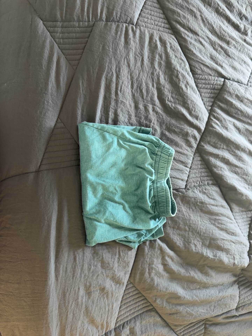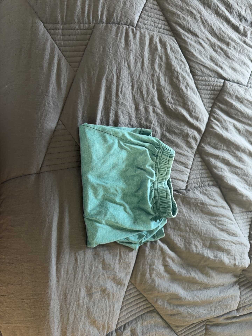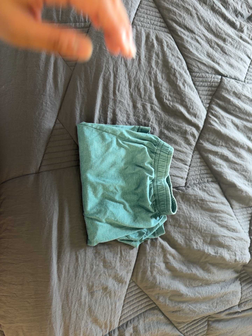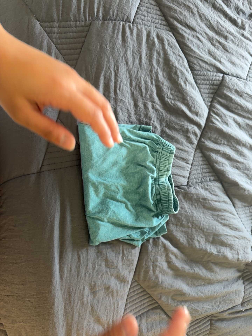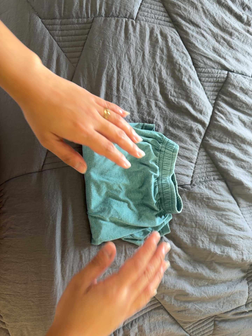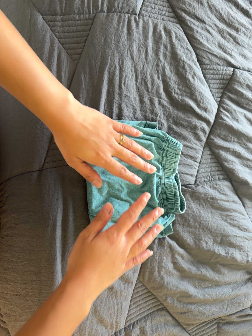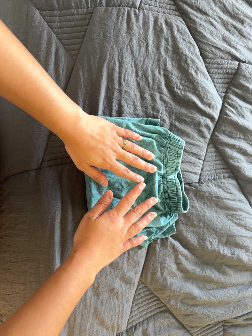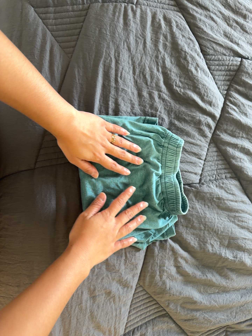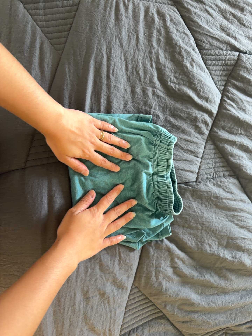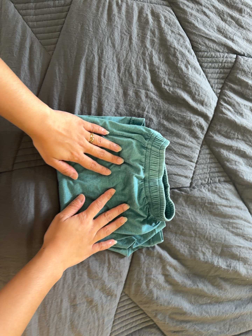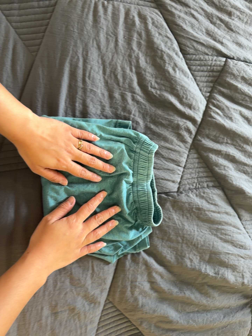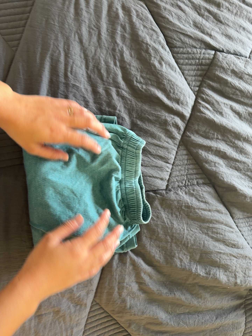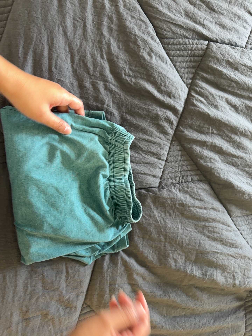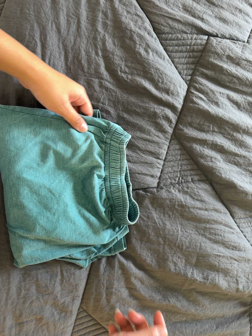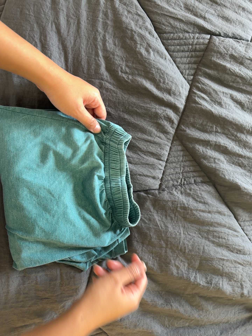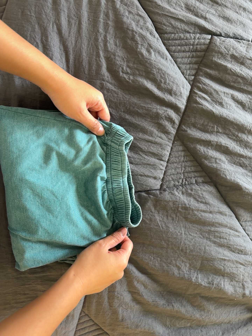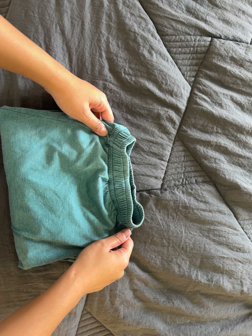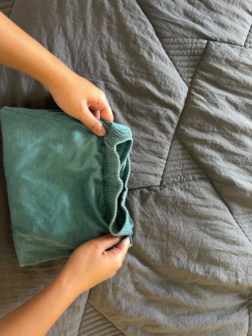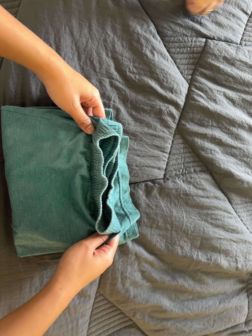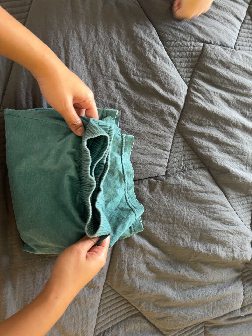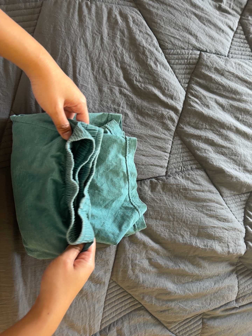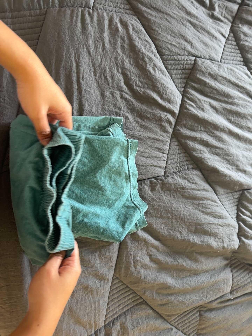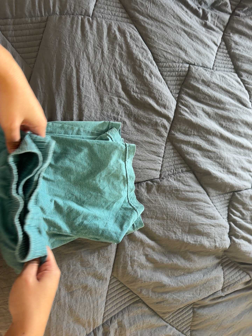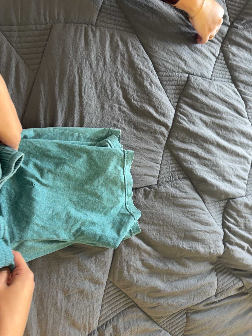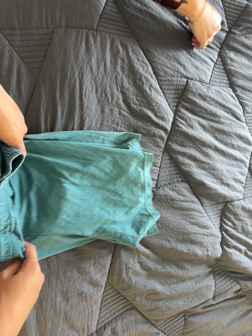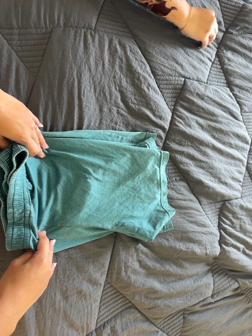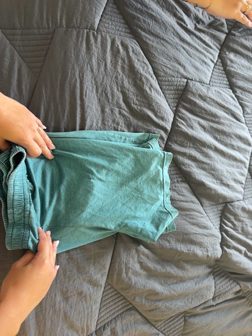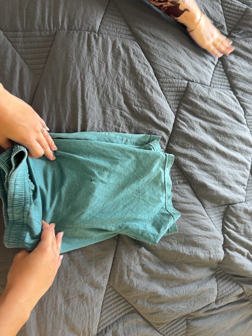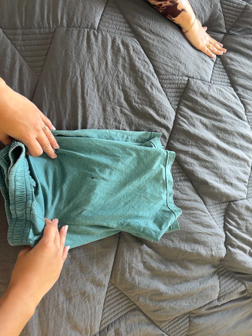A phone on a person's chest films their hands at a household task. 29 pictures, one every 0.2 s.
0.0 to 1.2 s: The camera shifts only a little, or ends up much as it began.
1.2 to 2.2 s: The camera travels to its right and forward, about 14 cm, so close, fixed things drift to the left.
2.2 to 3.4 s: The camera shifts only a little, or ends up much as it began.
3.4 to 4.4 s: The camera pans to its right by about 10 degrees. It travels to its left and backward, about 16 cm.
4.4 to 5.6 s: The camera shifts only a little, or ends up much as it began.
The film runs backward here.
